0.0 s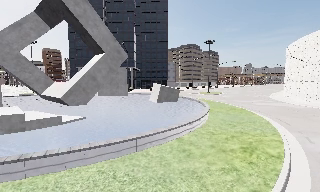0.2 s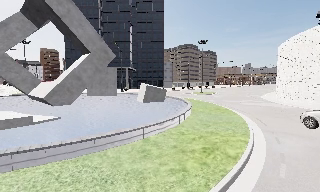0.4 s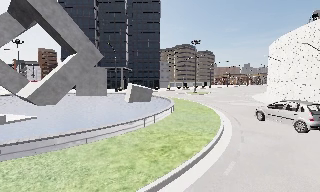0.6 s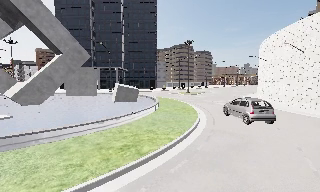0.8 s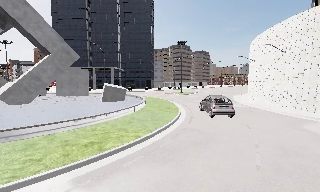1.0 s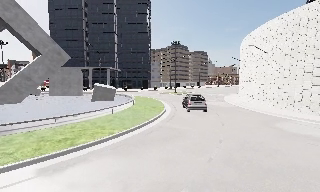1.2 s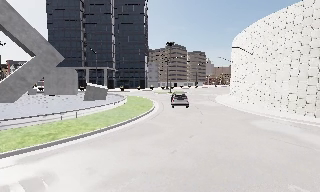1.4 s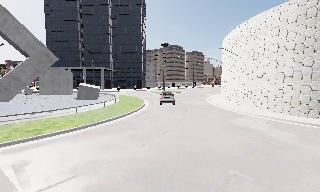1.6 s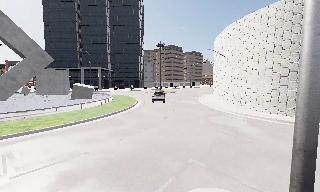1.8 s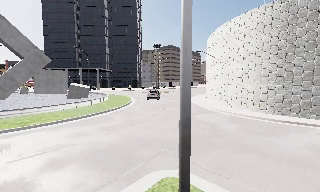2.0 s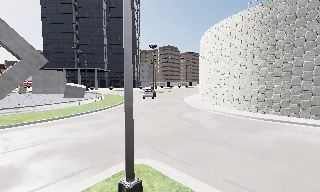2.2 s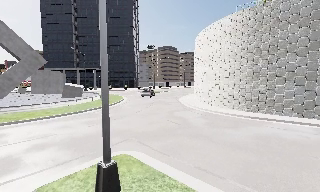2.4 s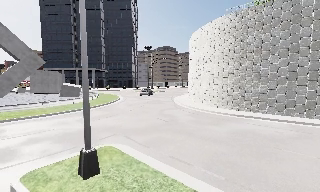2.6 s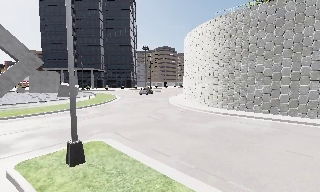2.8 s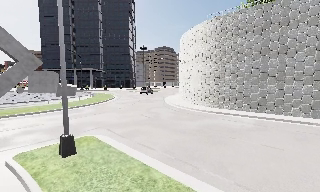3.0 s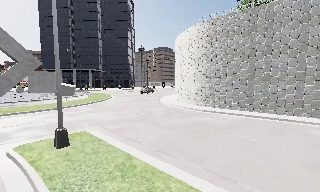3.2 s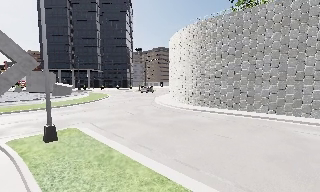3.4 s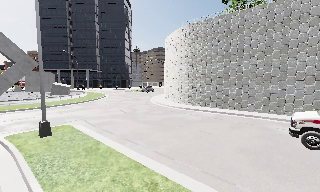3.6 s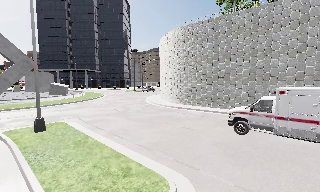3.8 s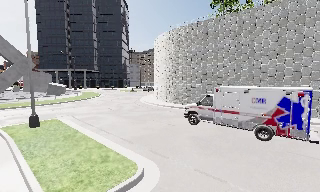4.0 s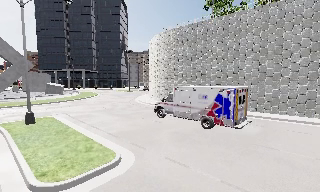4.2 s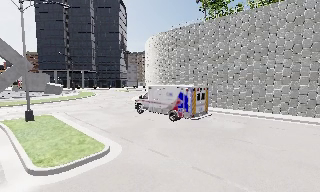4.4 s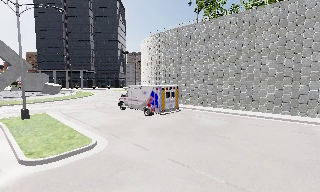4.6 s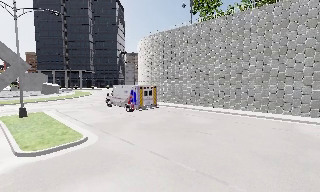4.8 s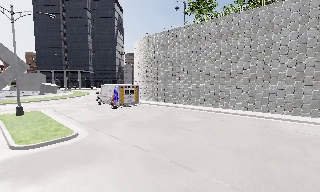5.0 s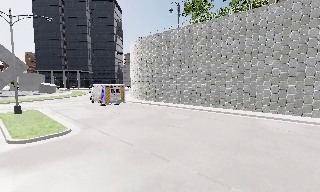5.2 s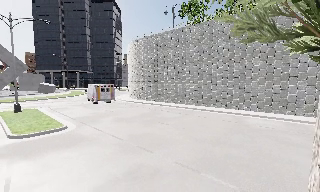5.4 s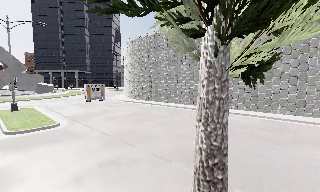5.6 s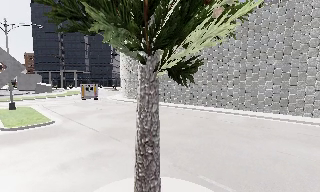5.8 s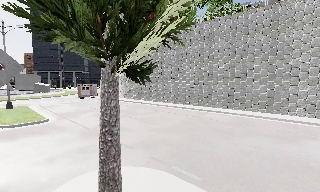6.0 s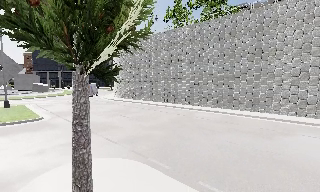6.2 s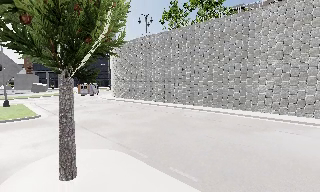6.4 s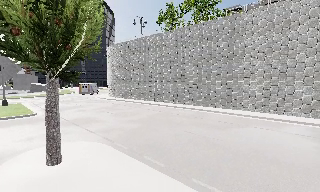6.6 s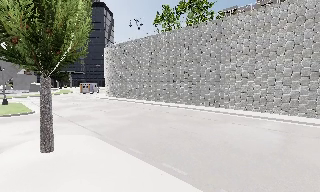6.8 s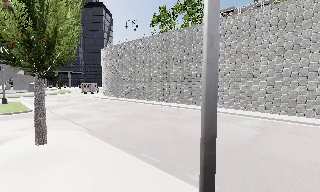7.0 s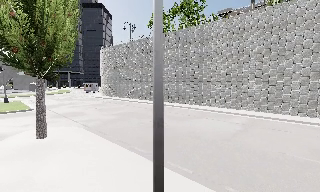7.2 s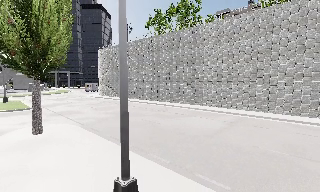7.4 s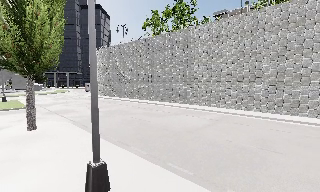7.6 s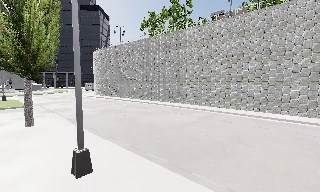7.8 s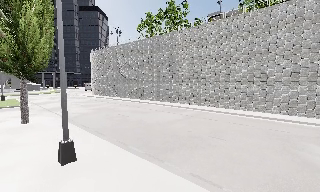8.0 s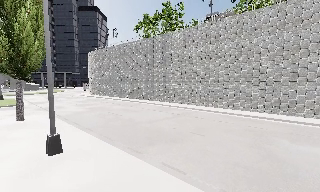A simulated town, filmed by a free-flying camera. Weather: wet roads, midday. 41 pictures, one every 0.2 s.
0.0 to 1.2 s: The camera travels to its right, about 9 m, so close, fixed things drift to the left.
1.2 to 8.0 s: The camera travels to its right and backward, about 35 m, so close, fixed things drift to the left.
The film runs forward here.
